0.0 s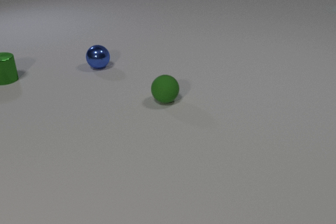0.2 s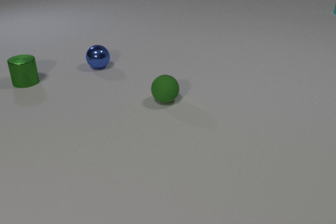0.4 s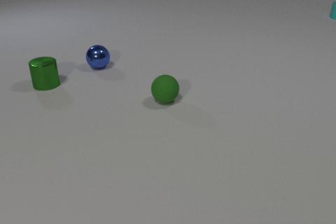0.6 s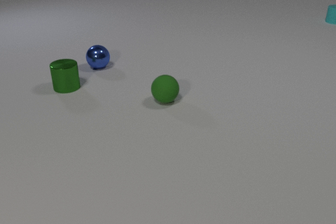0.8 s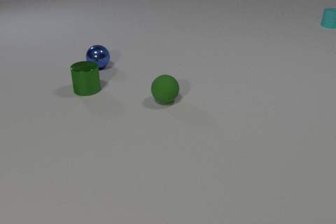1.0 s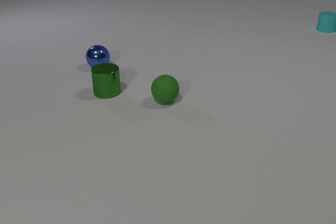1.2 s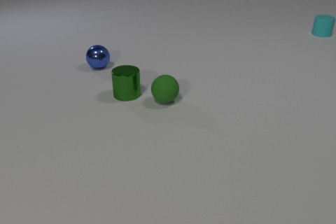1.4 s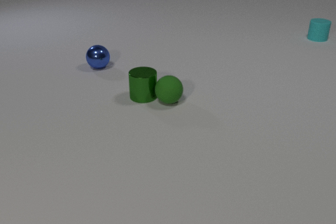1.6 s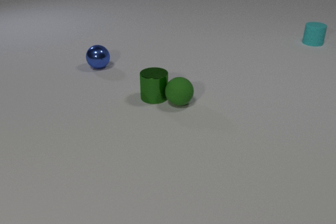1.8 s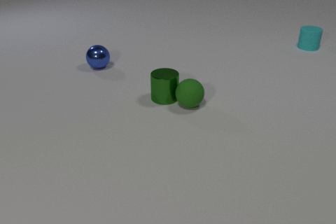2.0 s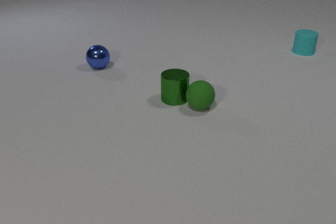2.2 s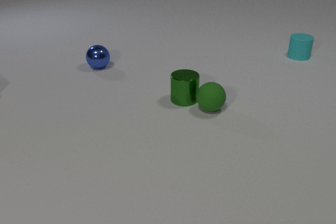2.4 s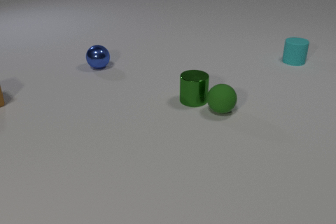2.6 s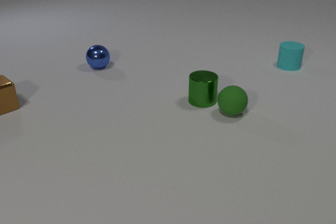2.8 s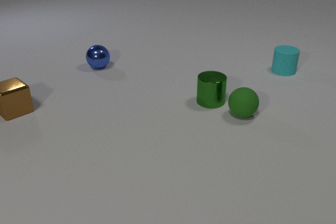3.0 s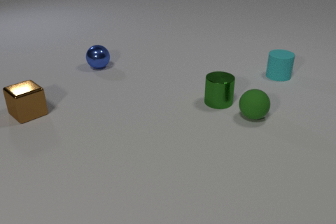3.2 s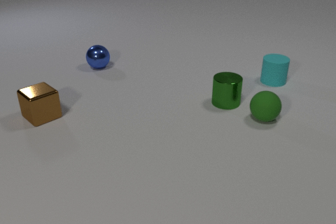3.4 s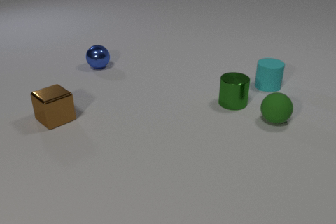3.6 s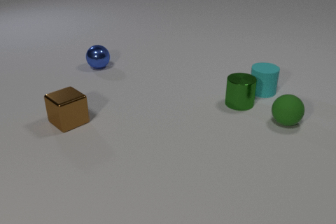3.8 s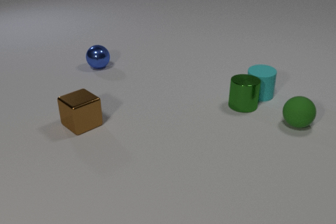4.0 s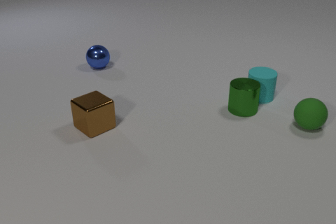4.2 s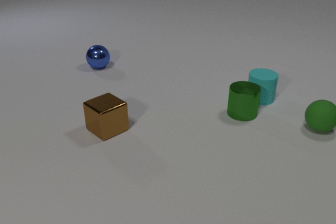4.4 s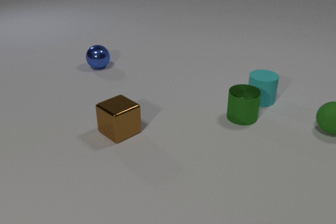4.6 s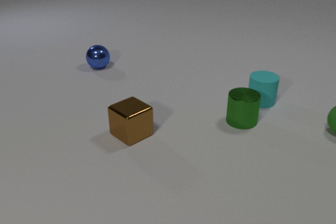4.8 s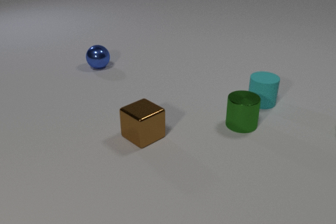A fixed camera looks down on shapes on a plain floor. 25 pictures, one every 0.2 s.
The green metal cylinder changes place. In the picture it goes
to the right.
The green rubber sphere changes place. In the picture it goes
to the right.
0.0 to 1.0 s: The green metal cylinder slides to the right and toward the camera. The cyan rubber cylinder comes in at the right edge, slides toward the camera.
1.0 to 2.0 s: The green metal cylinder slides to the right. The green rubber sphere rolls to the right. The cyan rubber cylinder slides toward the camera. The green metal cylinder and the green rubber sphere collide.
2.0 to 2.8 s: The green metal cylinder slides to the right. The green rubber sphere rolls to the right. The cyan rubber cylinder slides toward the camera. The brown metal cube comes in at the left edge, slides to the right and toward the camera.
2.8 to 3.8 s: The green metal cylinder slides to the right. The green rubber sphere rolls to the right. The cyan rubber cylinder slides toward the camera. The brown metal cube slides to the right and toward the camera. The green metal cylinder and the cyan rubber cylinder collide.
3.8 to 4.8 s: The green metal cylinder slides toward the camera. The green rubber sphere rolls to the right, leaves at the right edge. The cyan rubber cylinder slides toward the camera. The brown metal cube slides to the right and toward the camera.
Are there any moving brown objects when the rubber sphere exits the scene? yes.
Are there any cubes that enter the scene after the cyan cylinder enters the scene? yes.
How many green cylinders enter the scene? 0.
